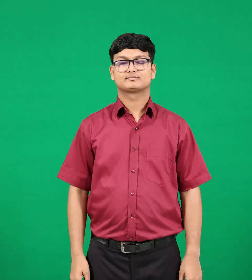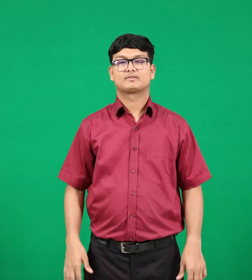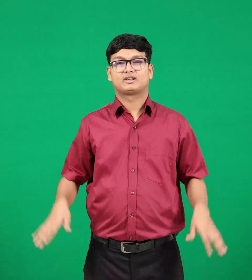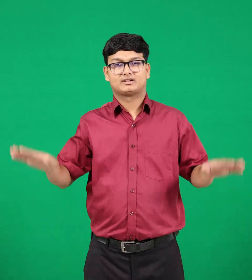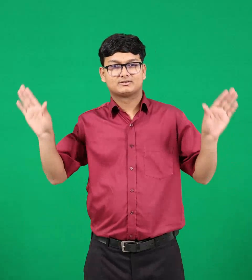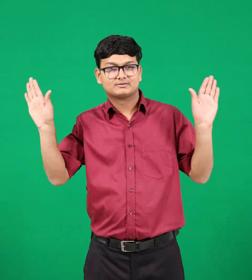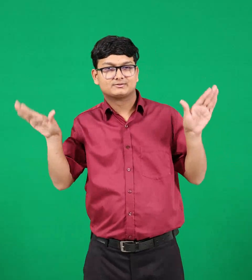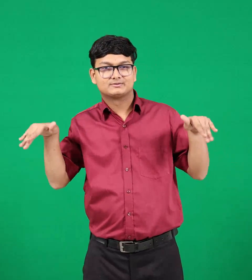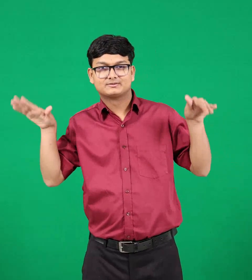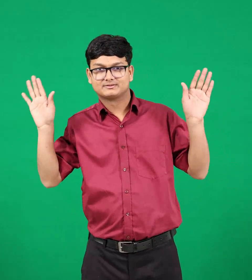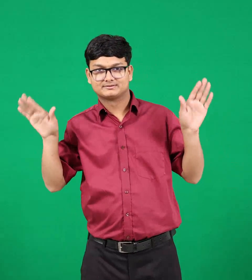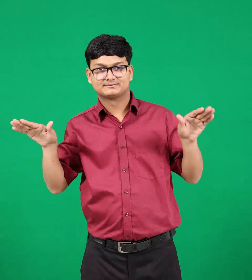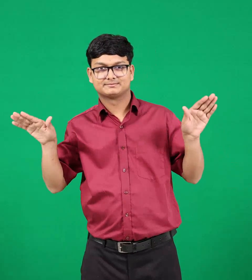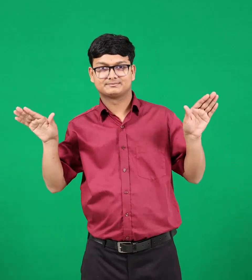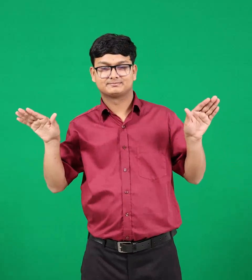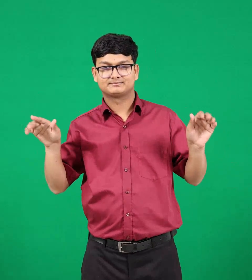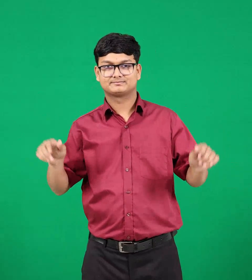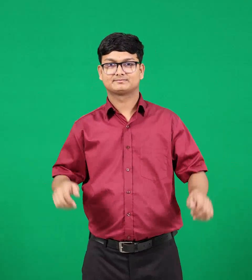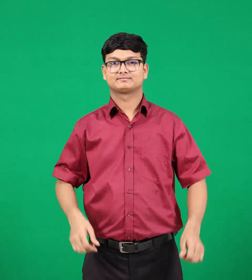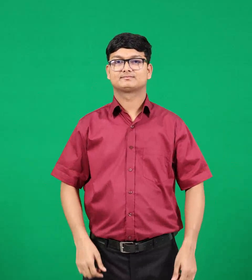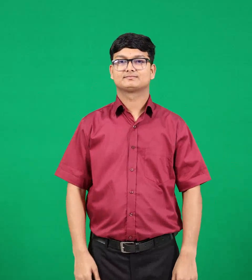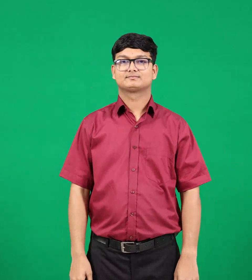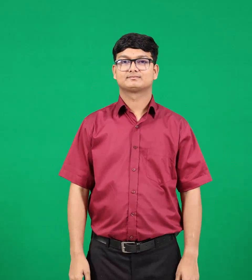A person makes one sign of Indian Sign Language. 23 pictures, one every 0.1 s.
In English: bird
